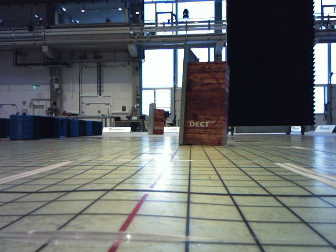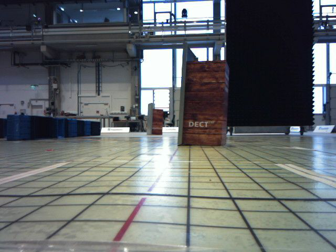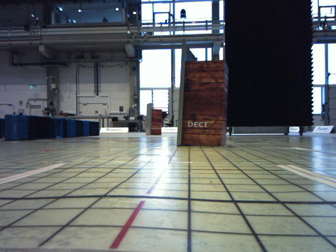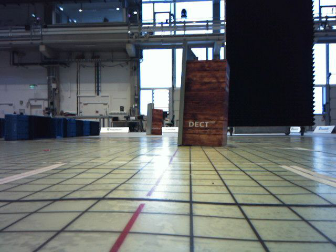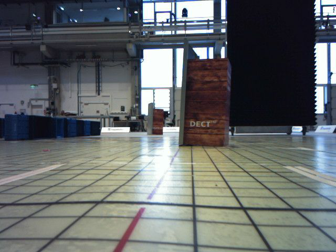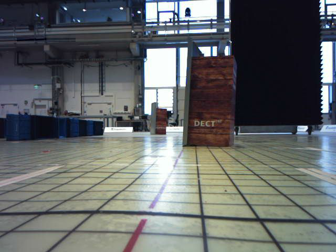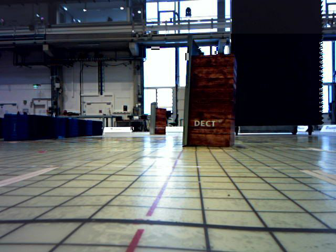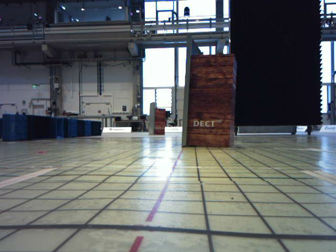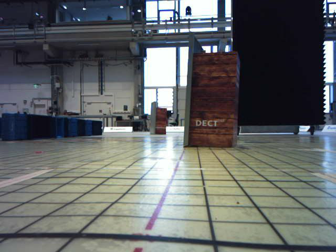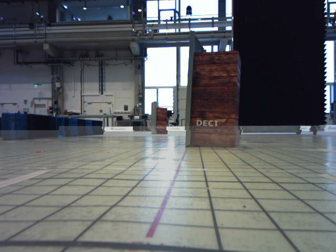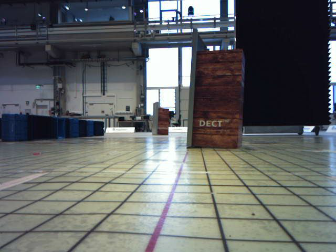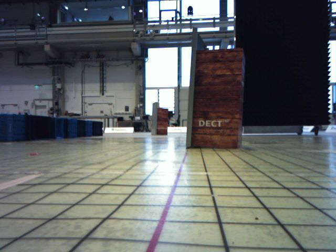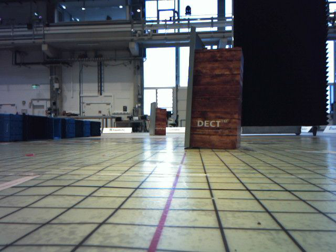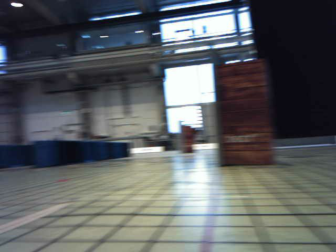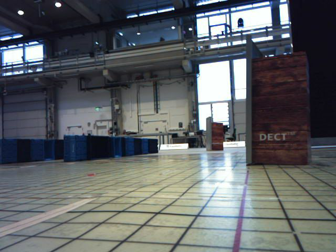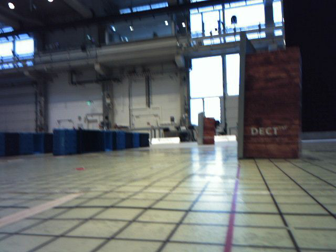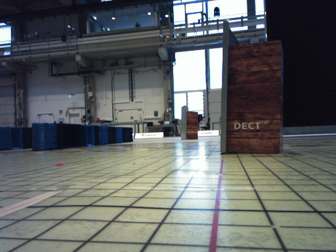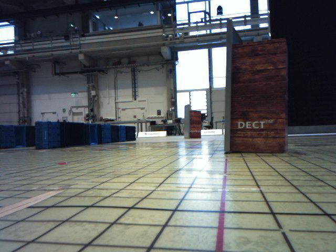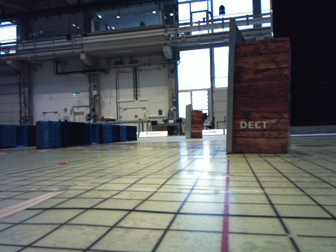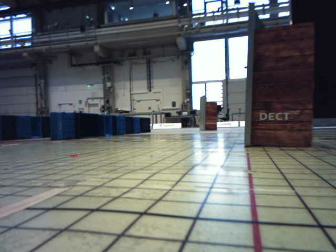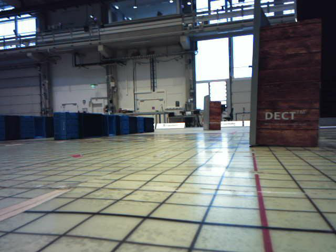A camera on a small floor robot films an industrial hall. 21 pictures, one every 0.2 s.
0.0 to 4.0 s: The camera pans to its left, which is counterclockwise from overhead, by about 10 degrees. It travels forward, about 0.8 m, so what stands in front looms larger.
The film runs forward here.
